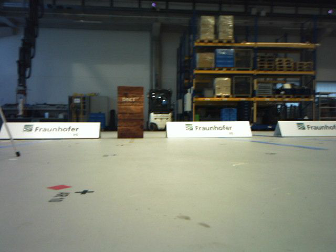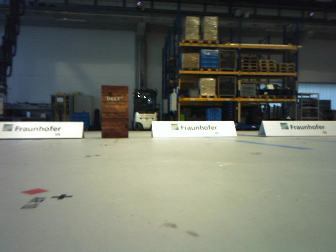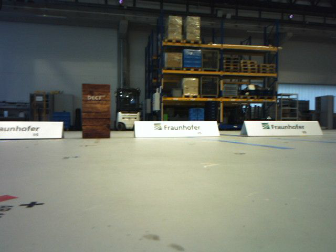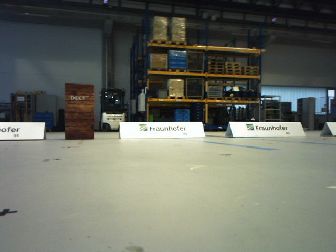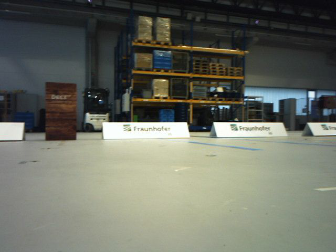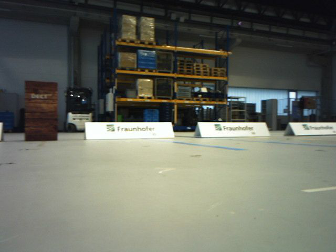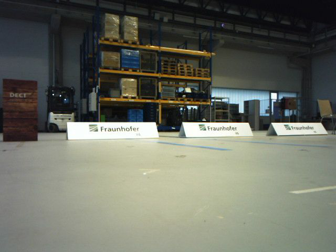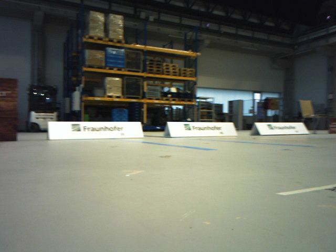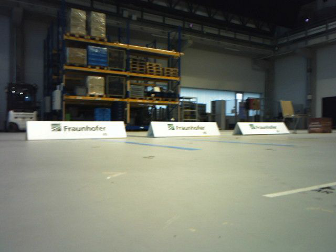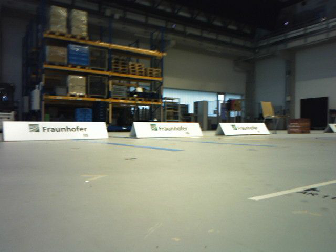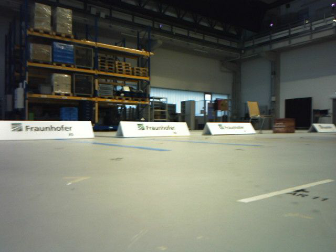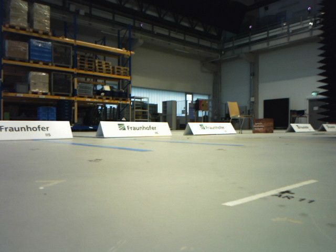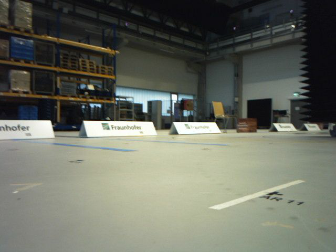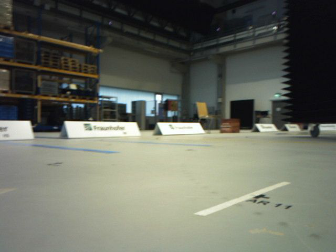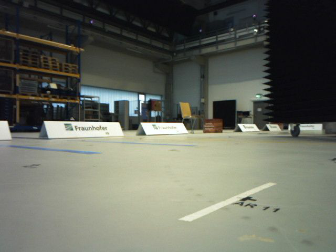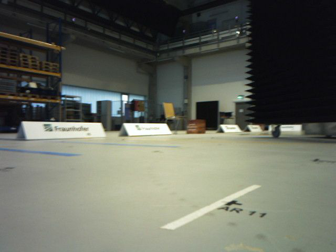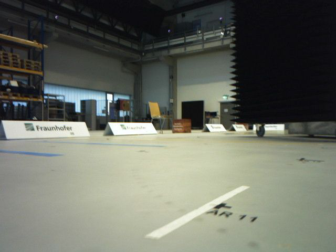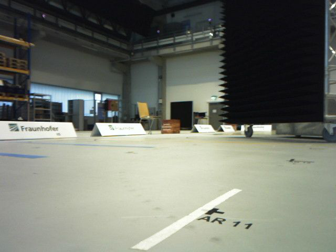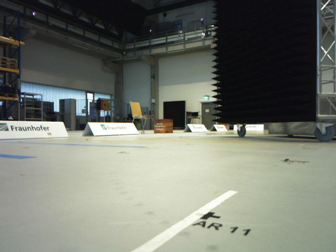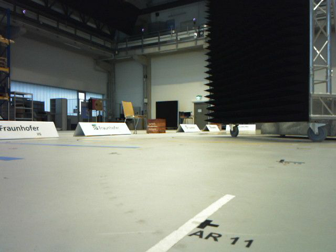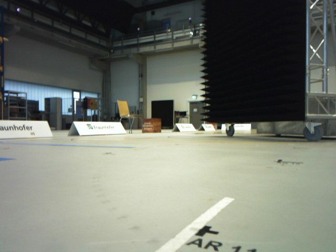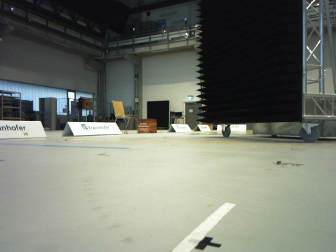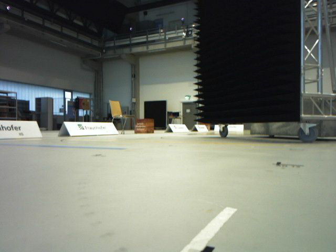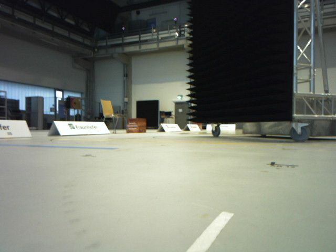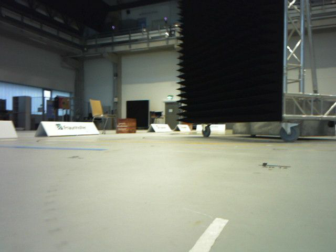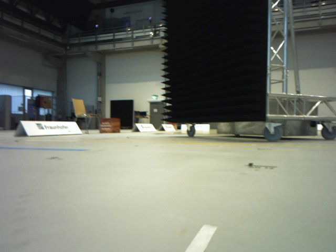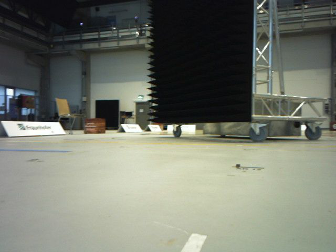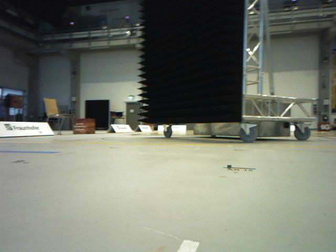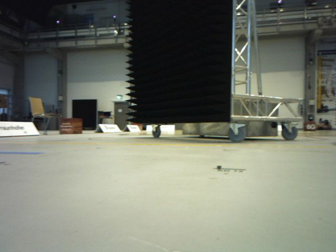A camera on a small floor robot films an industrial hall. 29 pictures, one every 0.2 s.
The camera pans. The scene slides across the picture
to the left.
The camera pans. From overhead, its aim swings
clockwise.
0.0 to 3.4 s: The scene slides to the left, as the camera pans about 50 degrees to its right. It travels forward, about 0.6 m.
3.4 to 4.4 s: The camera travels forward, about 0.2 m, so what stands in front looms larger.
4.4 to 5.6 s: The scene slides to the left, as the camera pans about 15 degrees to its right. It travels forward, about 0.2 m, so what stands in front looms larger.
The film runs forward here.
